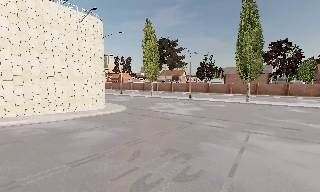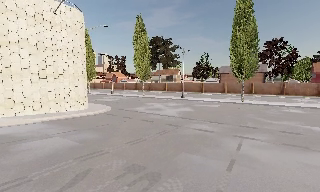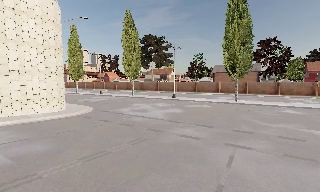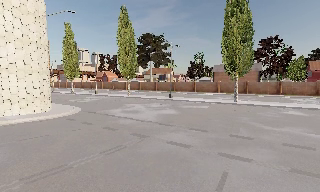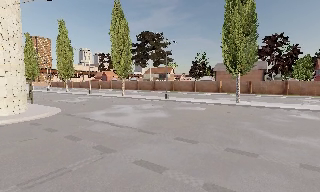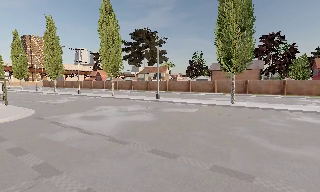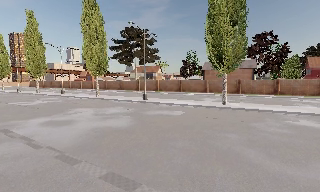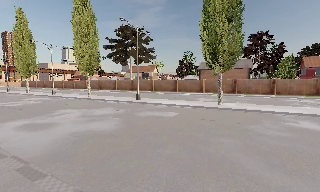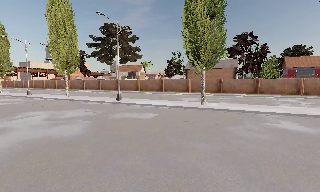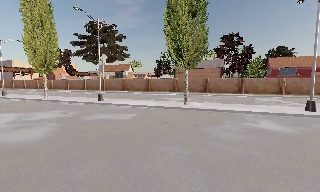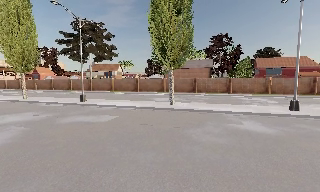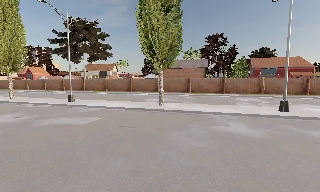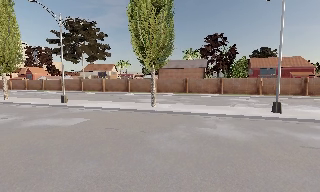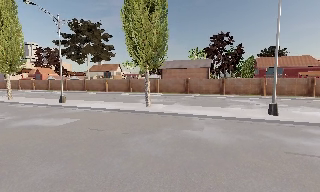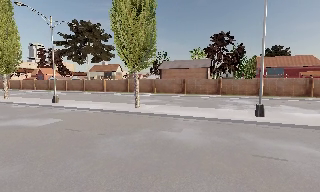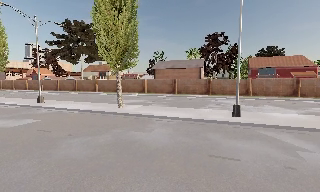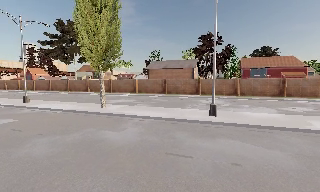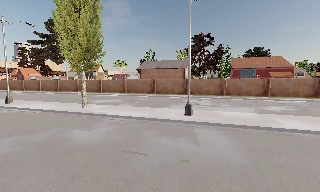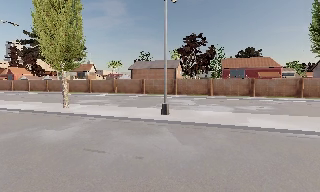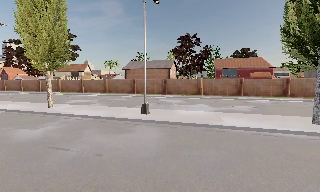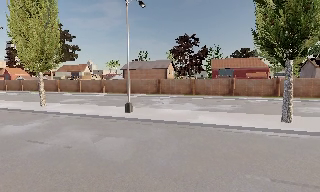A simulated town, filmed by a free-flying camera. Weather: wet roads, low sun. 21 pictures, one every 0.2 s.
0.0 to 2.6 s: The camera pans to its right, which is clockwise from overhead, by about 15 degrees. It travels forward and to its right, about 16 m, so what stands in front looms larger. It loses speed.
2.6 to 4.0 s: The camera travels to its right, about 9 m, so close, fixed things drift to the left.
The film runs forward here.
